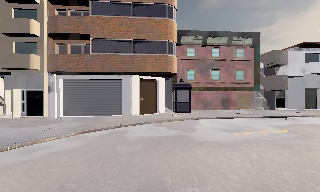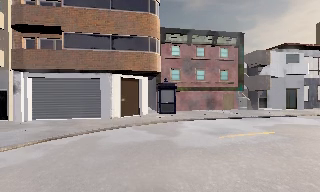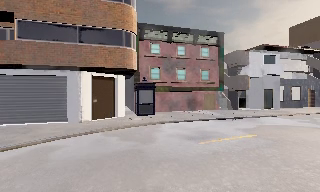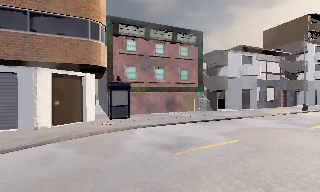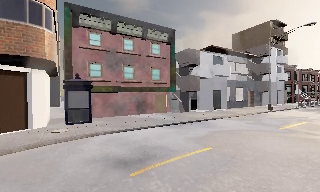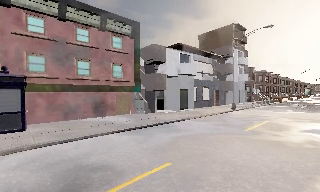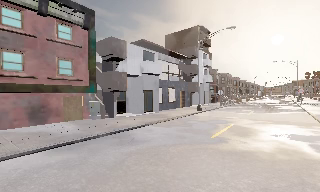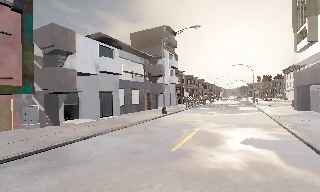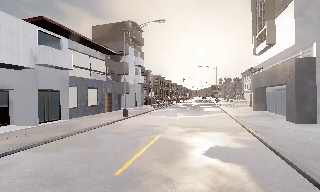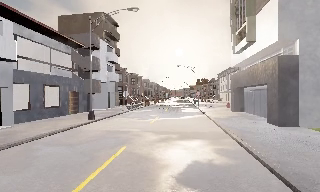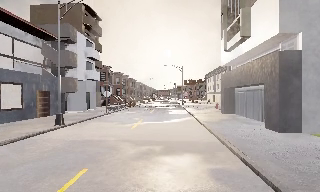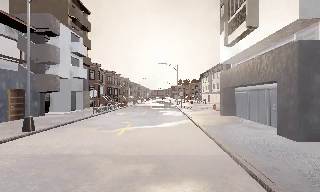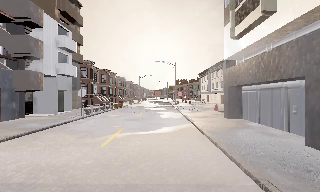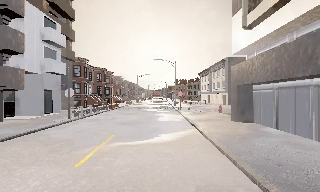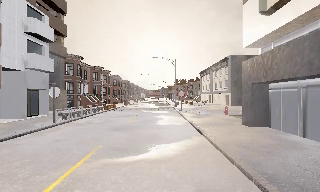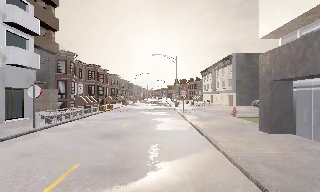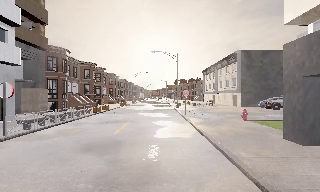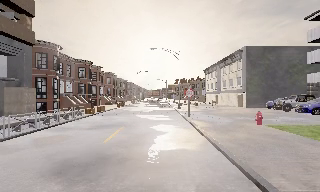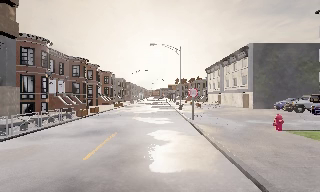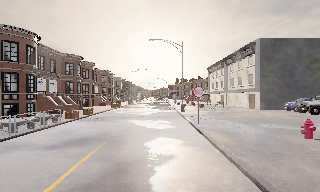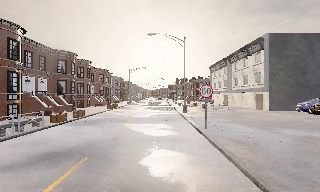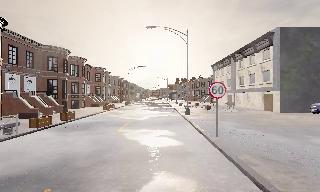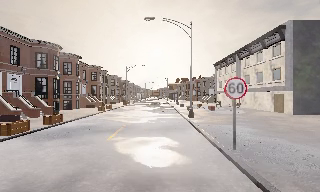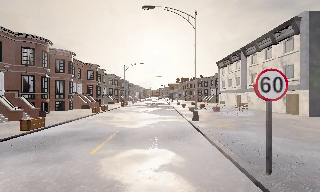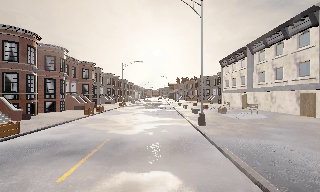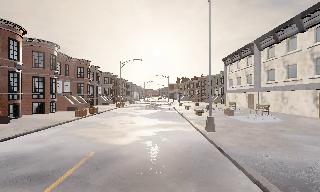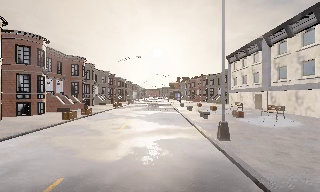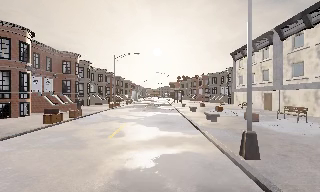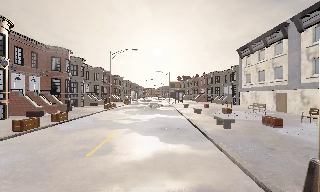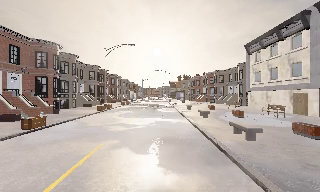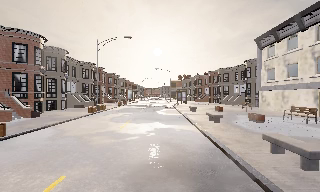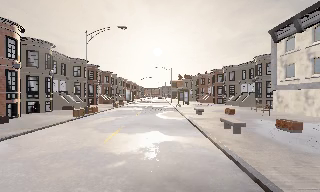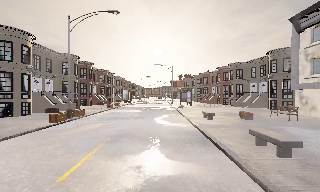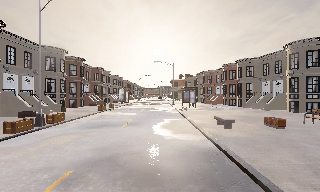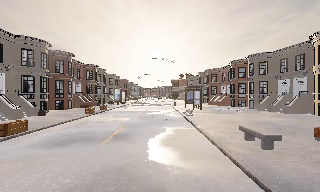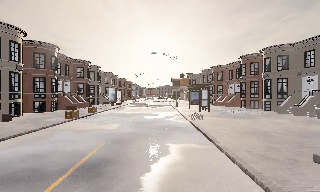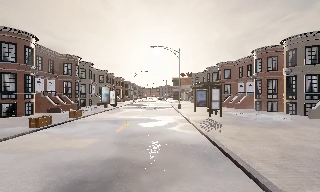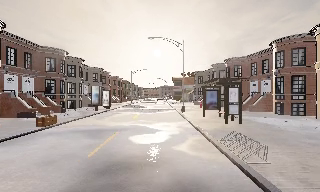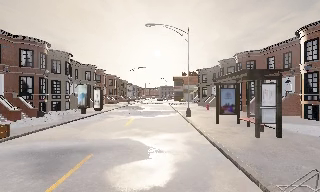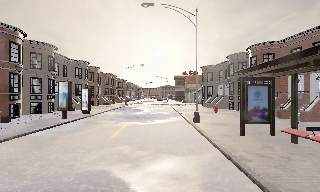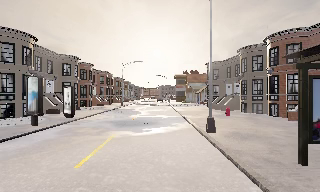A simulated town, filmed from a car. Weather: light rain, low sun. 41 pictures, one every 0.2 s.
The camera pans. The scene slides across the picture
to the left.
The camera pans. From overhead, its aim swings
clockwise.
0.0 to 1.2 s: The camera swings to its right by about 45 degrees, and the scene slides to the left. It travels forward, about 8 m. It gains speed.
1.2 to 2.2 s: The scene slides to the left, as the camera pans about 35 degrees to its right. It travels forward, about 8 m.
2.2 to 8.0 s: The camera travels forward, about 60 m, so what stands in front looms larger. It gains speed.
The film runs forward here.
